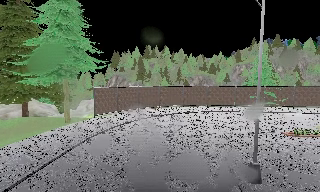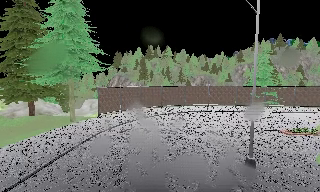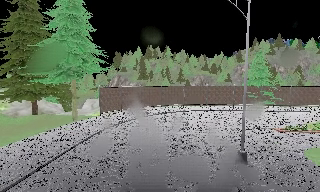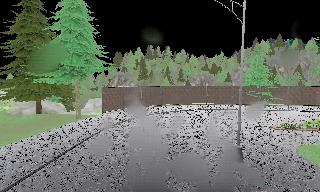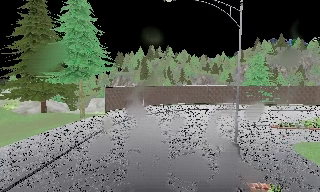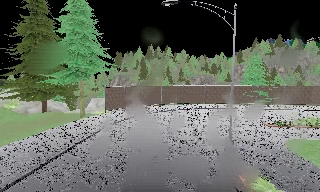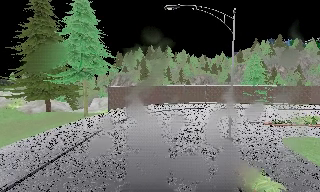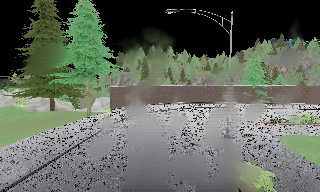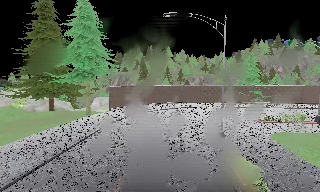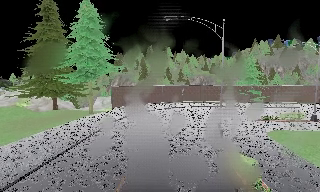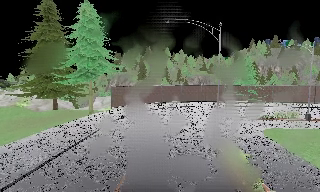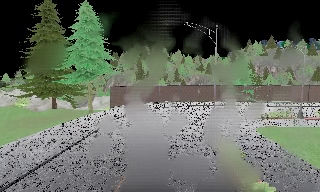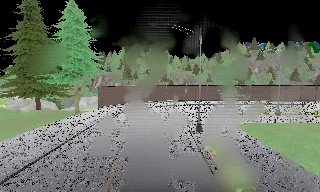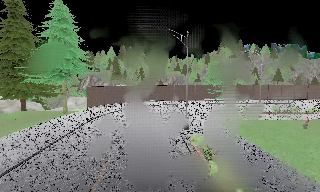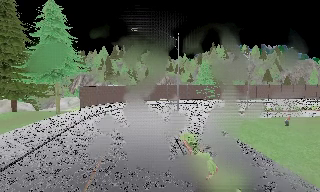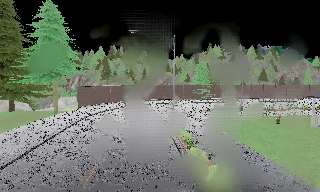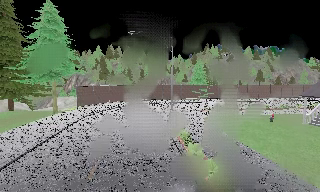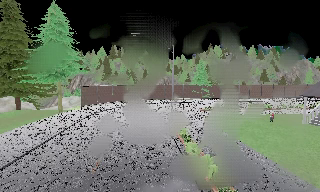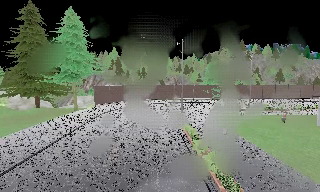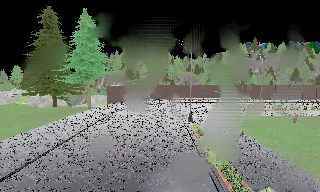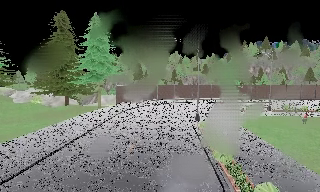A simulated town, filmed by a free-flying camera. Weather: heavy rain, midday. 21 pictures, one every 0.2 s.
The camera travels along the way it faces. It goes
backward.
0.0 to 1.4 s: The camera travels backward, about 3.5 m, so what stands in front gets smaller.
1.4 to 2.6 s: The camera swings to its right by about 10 degrees, and the scene slides to the left. It travels backward, about 2.5 m, so what stands in front gets smaller.
2.6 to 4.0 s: The camera travels backward, about 3 m, so what stands in front gets smaller.
The film runs backward here.
